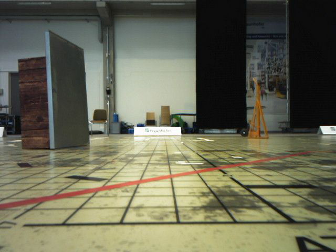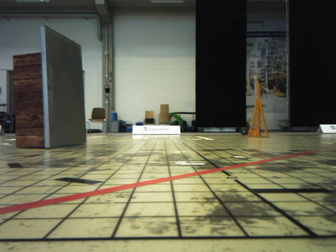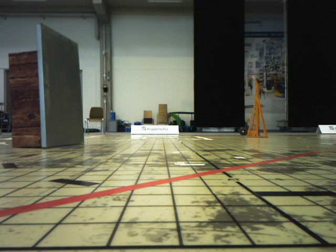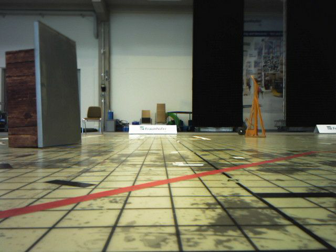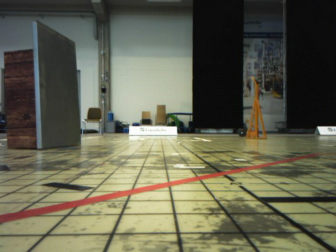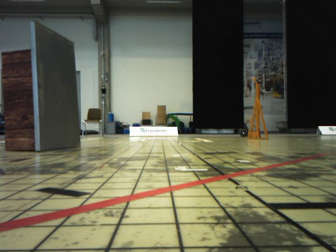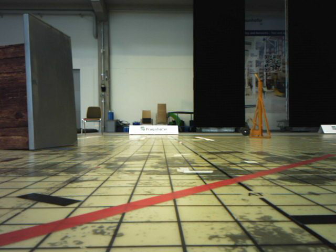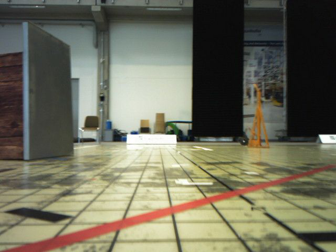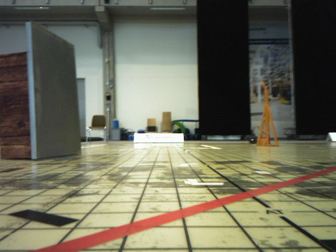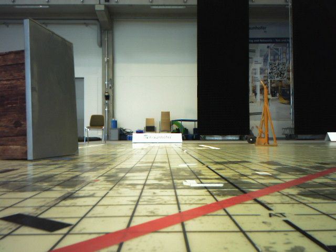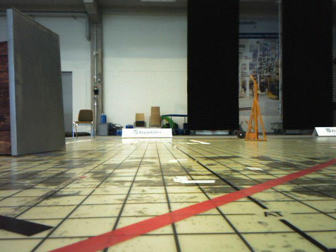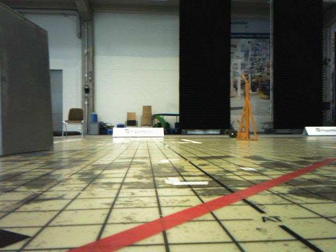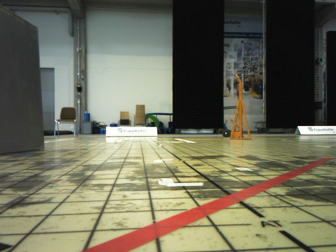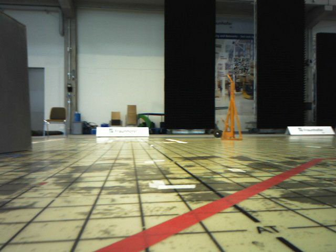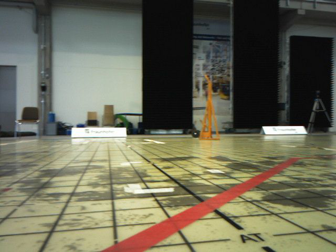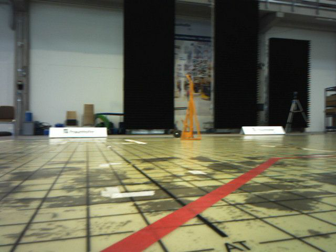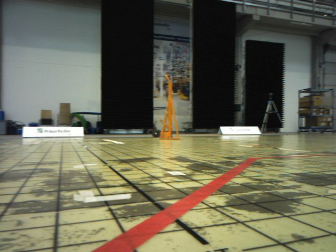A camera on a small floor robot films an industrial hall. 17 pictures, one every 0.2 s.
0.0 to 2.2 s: The camera travels forward, about 0.4 m, so what stands in front looms larger.
2.2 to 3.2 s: The scene slides to the left, as the camera pans about 15 degrees to its right. It travels forward, about 0.2 m, so what stands in front looms larger.
The film runs forward here.
